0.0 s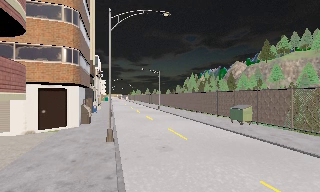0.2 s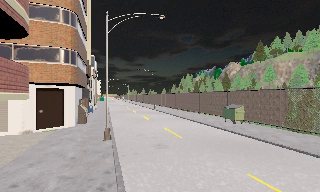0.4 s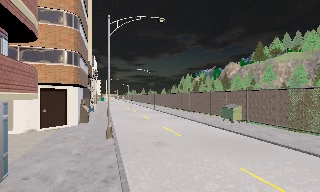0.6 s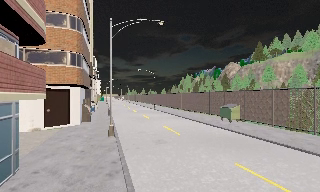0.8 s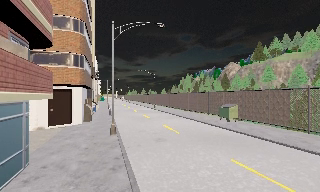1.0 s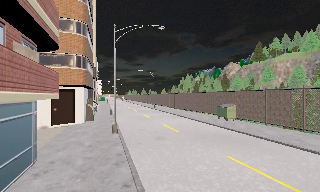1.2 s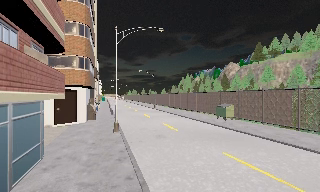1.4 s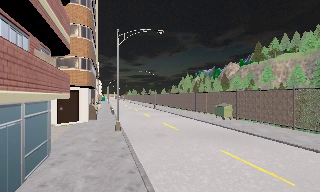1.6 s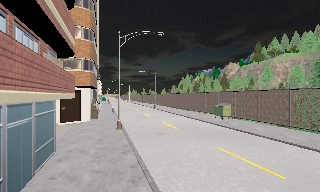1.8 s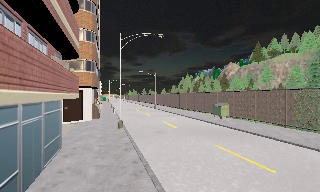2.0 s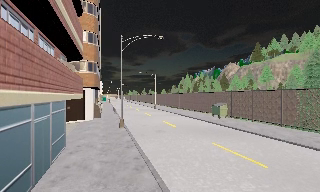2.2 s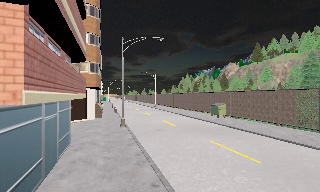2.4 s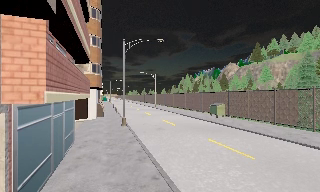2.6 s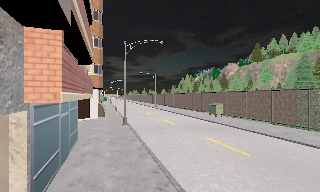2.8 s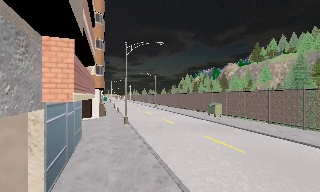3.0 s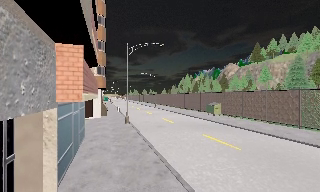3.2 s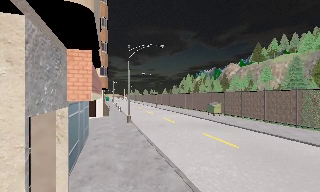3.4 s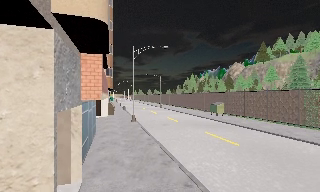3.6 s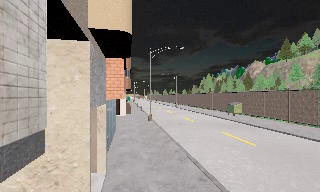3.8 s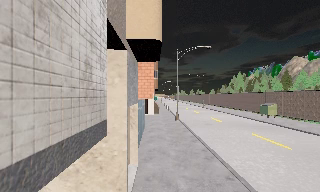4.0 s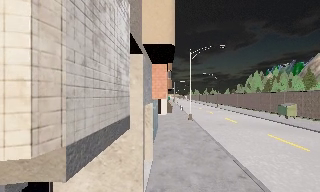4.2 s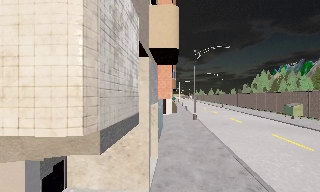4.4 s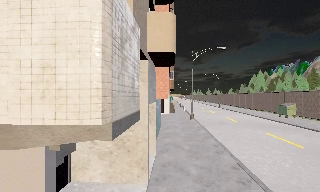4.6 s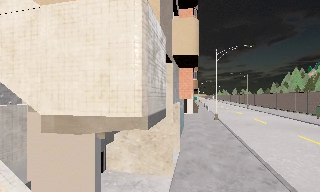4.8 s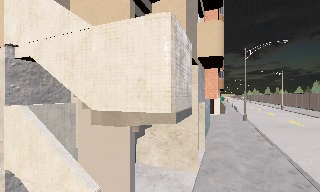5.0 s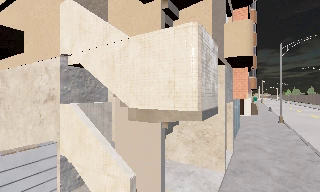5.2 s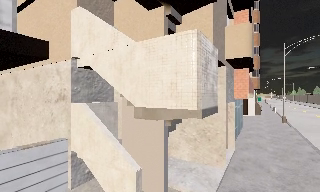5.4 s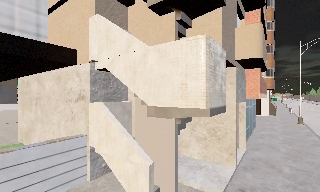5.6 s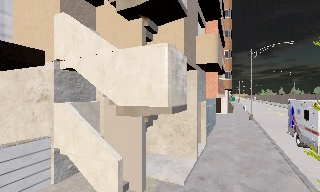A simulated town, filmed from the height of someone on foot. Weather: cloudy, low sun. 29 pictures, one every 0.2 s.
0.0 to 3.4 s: The camera travels backward, about 7 m, so what stands in front gets smaller.
3.4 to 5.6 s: The camera pans to its left, which is counterclockwise from overhead, by about 40 degrees. It travels backward, about 3.5 m.
The film runs backward here.
